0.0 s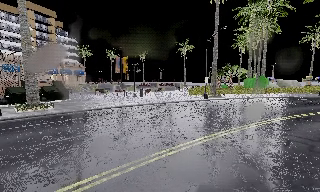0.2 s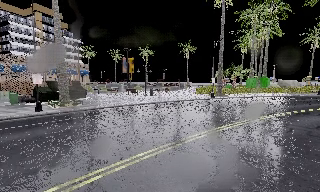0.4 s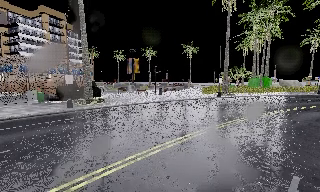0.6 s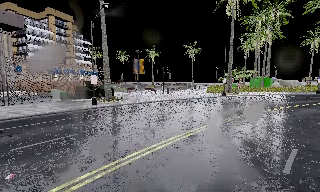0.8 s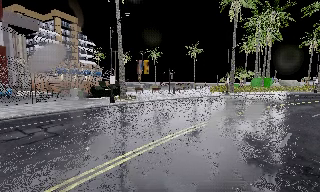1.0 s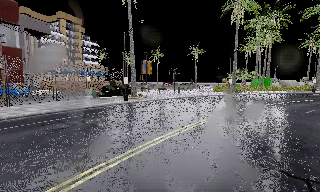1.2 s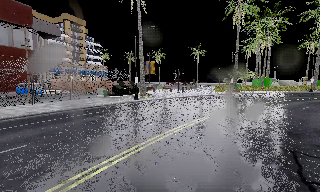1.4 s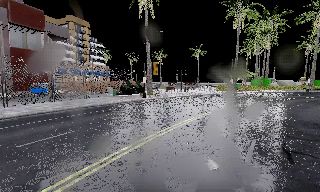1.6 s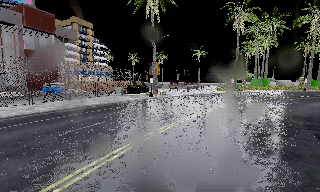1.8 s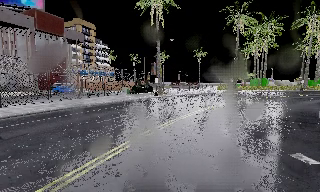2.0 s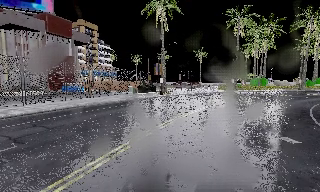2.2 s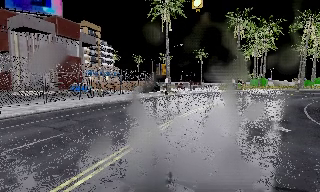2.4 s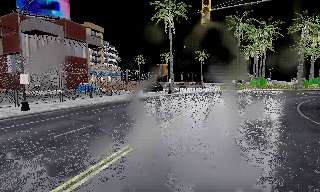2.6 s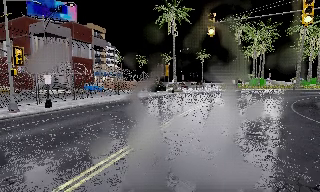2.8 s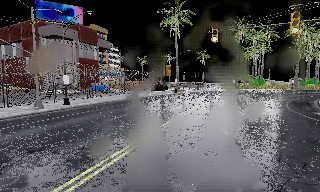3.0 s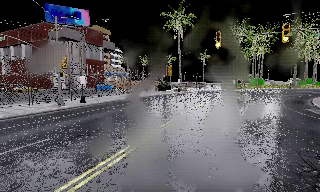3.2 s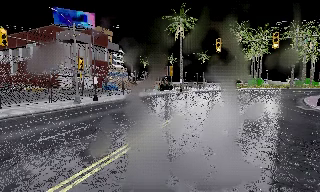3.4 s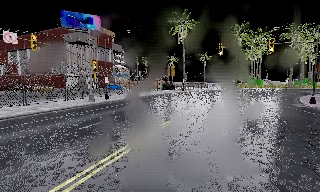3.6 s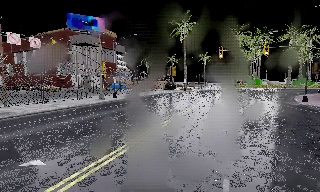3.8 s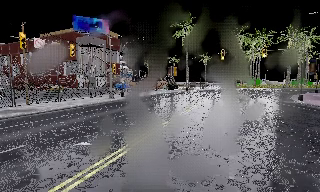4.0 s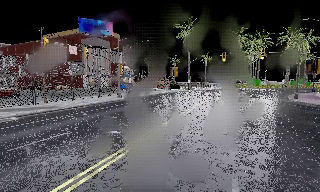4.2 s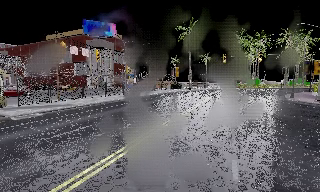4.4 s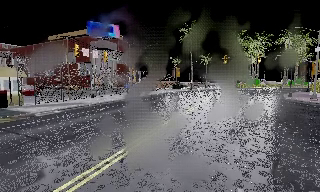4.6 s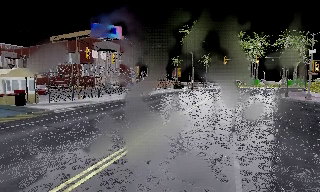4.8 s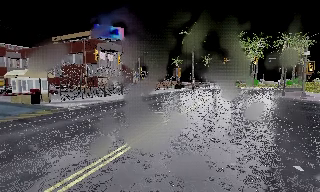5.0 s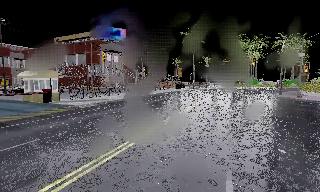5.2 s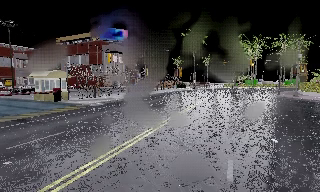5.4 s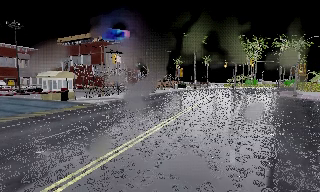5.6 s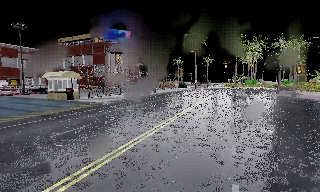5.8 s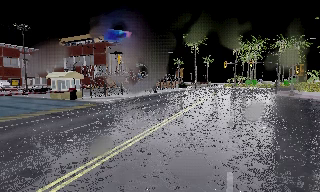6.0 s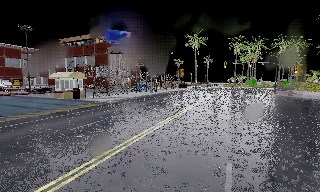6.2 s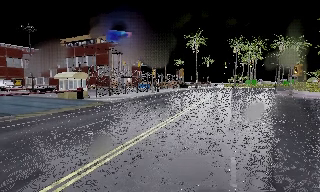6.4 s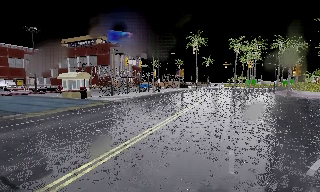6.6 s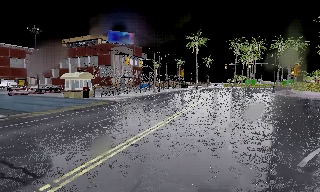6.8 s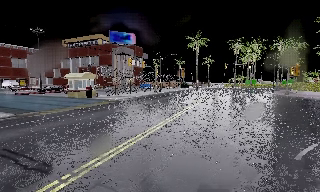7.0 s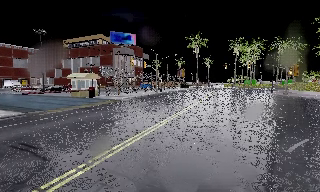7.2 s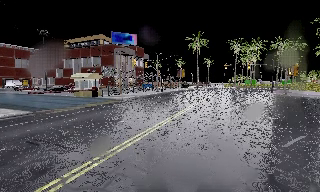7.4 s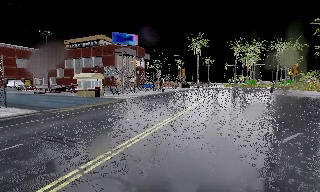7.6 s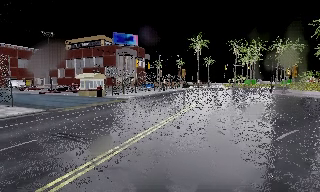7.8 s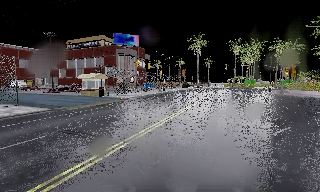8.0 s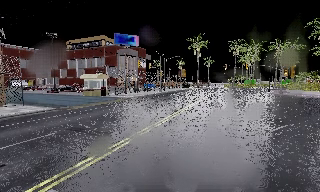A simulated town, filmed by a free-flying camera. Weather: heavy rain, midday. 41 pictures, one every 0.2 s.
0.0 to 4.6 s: The camera travels backward and to its left, about 40 m, so what stands in front gets smaller.
4.6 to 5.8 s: The camera travels backward and to its left, about 5 m, so what stands in front gets smaller. It loses speed.
5.8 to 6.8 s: The camera travels backward and to its left, about 2.5 m, so what stands in front gets smaller.
6.8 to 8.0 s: The camera travels backward, about 2.5 m, so what stands in front gets smaller.
The film runs backward here.
